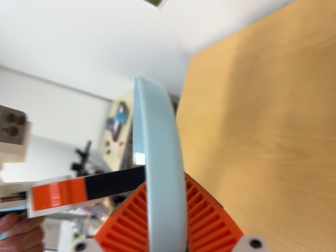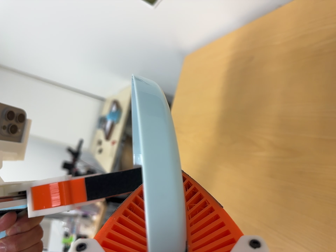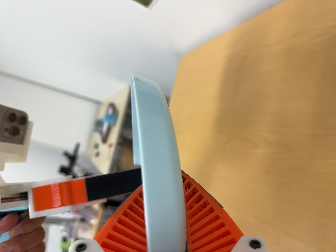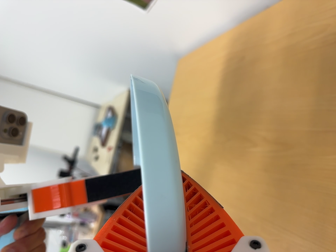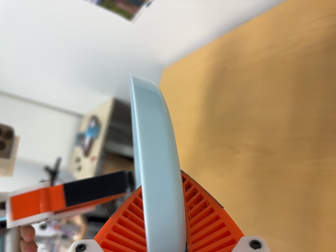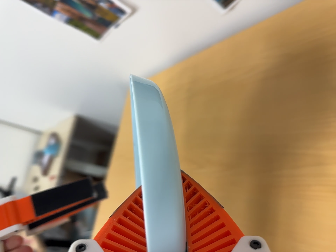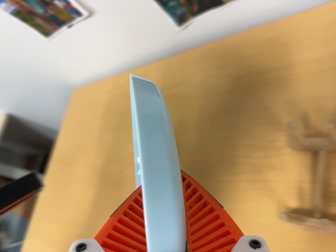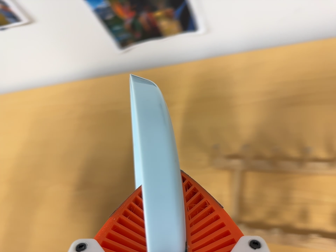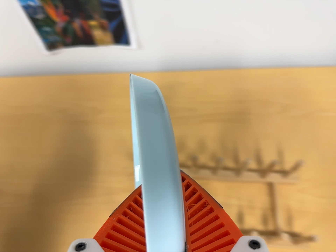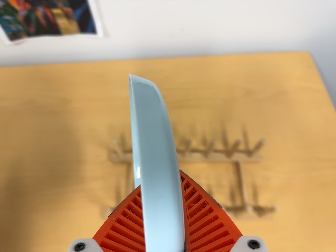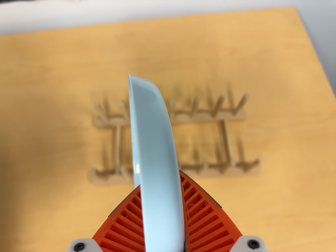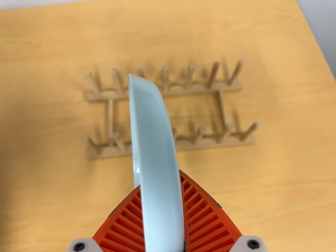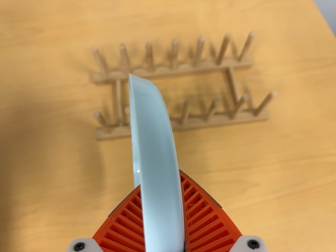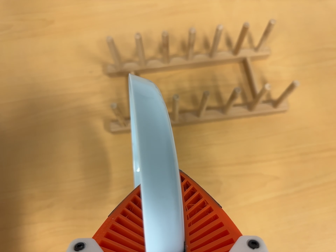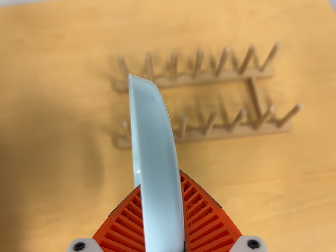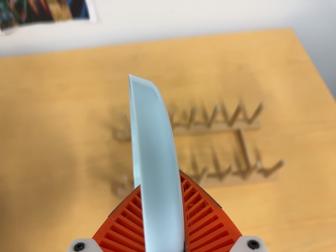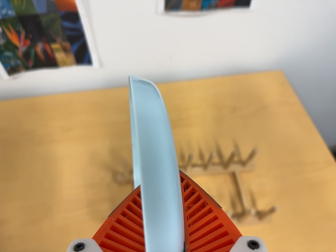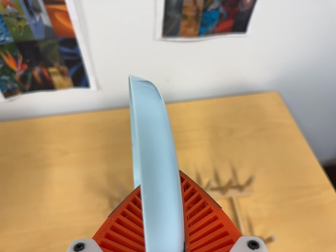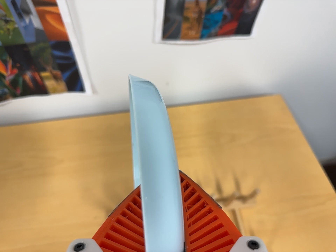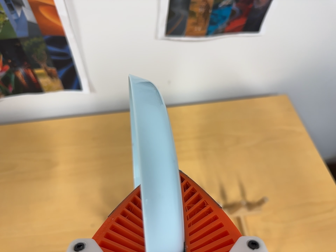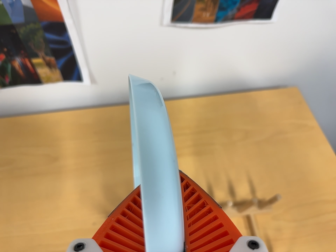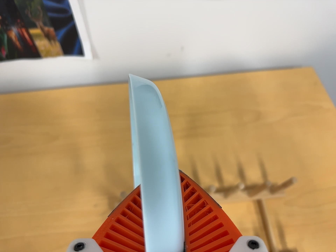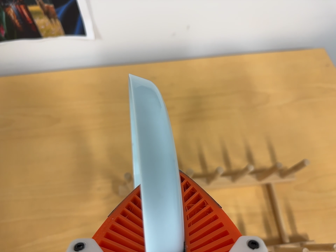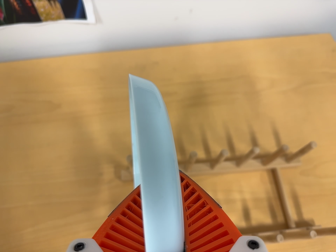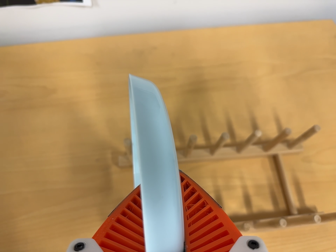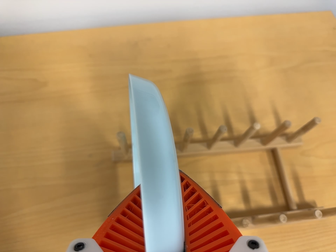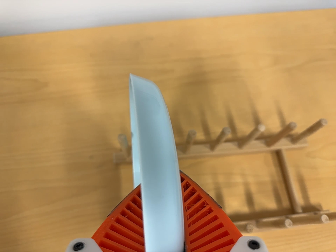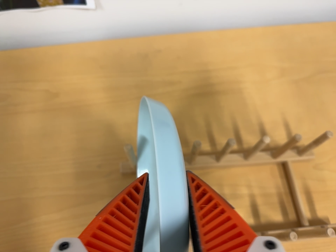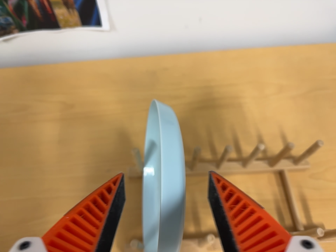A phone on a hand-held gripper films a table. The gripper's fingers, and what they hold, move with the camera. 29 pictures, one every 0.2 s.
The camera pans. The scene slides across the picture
to the left.
0.0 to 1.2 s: The scene slides to the left, as the camera pans about 30 degrees to its right. It travels backward and to its left, about 9 cm, so what stands in front gets smaller. Its aim tips toward the top of its view by about 10 degrees, and the scene shifts downward.
1.2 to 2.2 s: The camera pans to its right by about 45 degrees. It travels toward the bottom of its view and backward, about 10 cm, so close, fixed things drift upward.
2.2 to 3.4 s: The camera travels toward the top of its view, to its left and backward, about 12 cm, so close, fixed things drift downward. Its aim tips toward the top of its view by about 15 degrees, and the scene shifts downward.
3.4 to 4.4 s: The camera travels forward, about 14 cm, so what stands in front looms larger. Its aim tips toward the bottom of its view by about 10 degrees, and the scene shifts upward.
4.4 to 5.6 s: The camera travels toward the bottom of its view, about 5 cm.
The film runs forward here.
